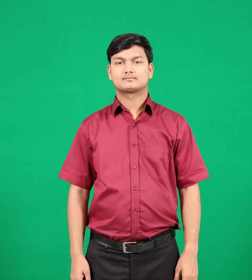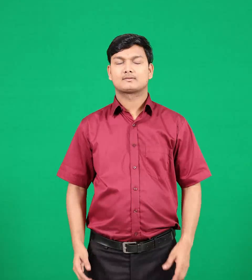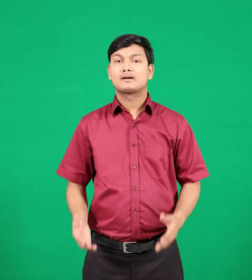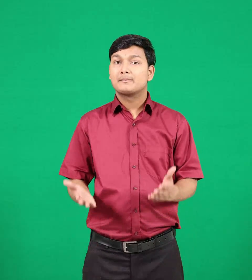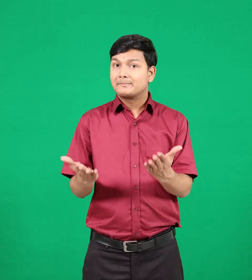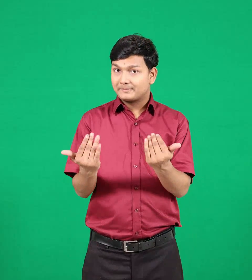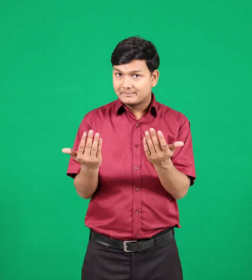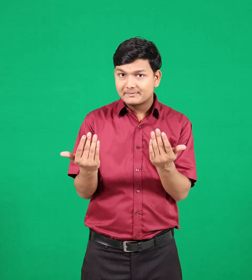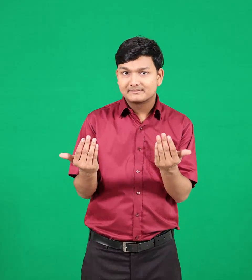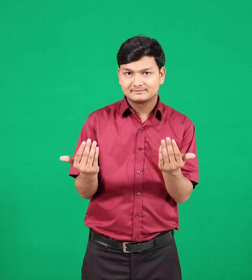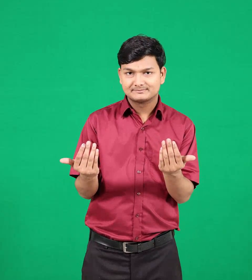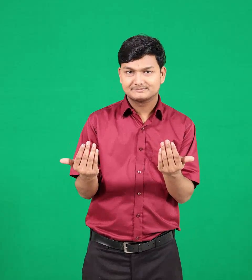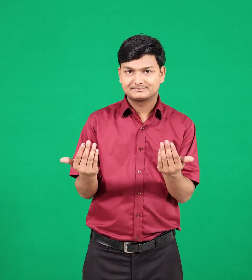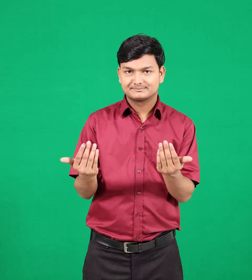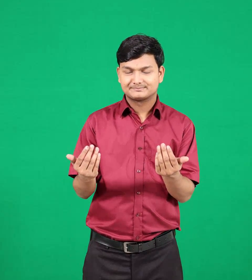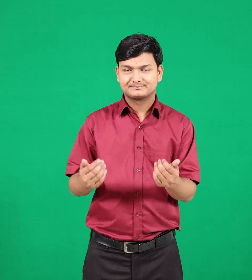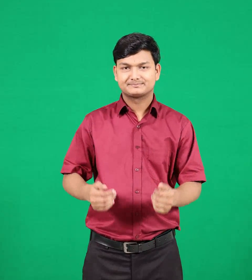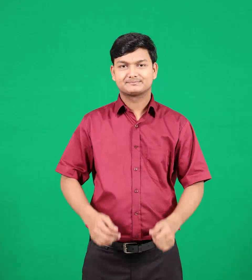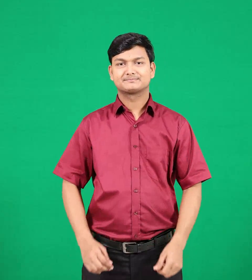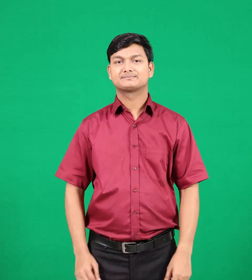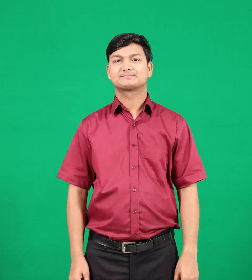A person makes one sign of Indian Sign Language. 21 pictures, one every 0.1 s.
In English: possible
